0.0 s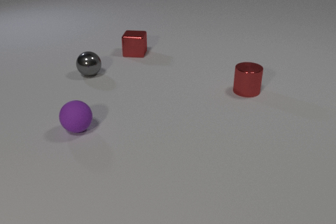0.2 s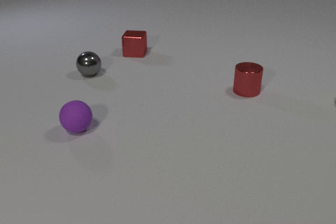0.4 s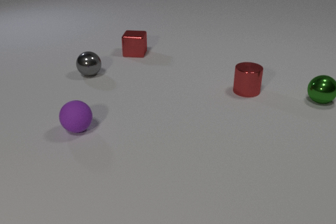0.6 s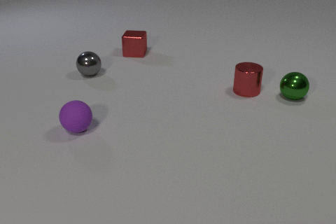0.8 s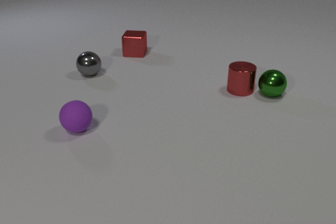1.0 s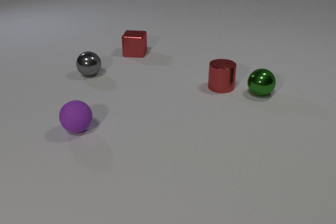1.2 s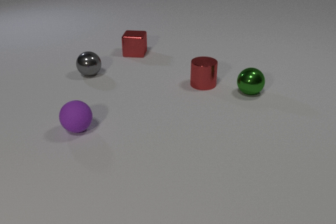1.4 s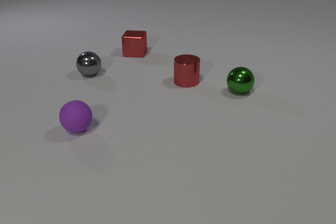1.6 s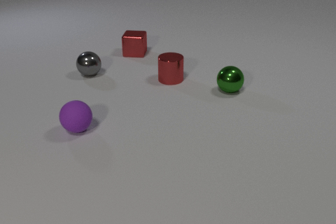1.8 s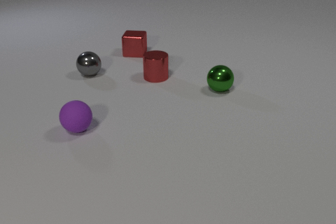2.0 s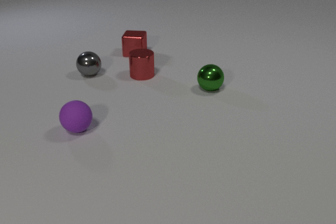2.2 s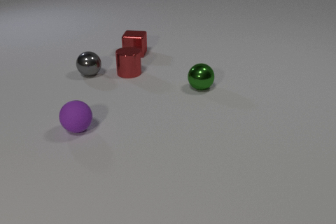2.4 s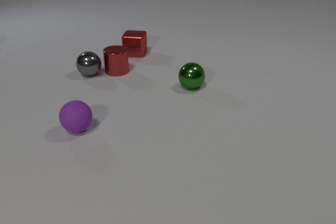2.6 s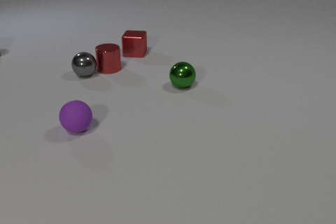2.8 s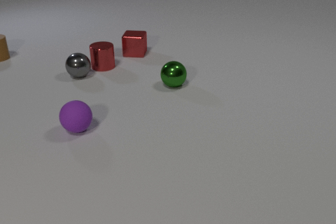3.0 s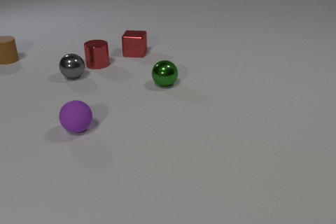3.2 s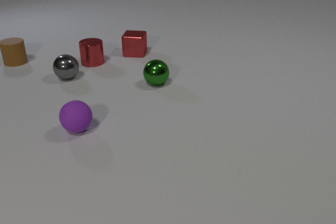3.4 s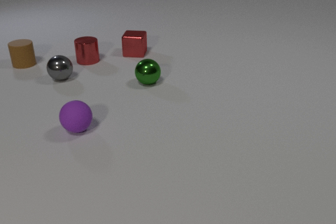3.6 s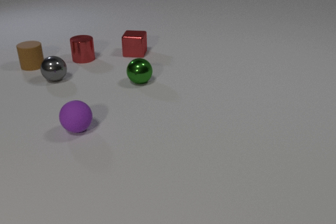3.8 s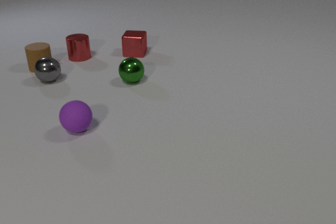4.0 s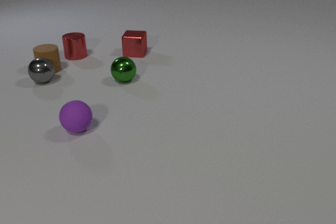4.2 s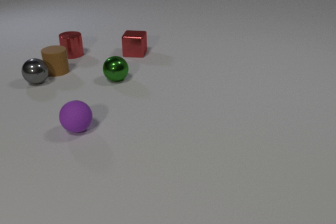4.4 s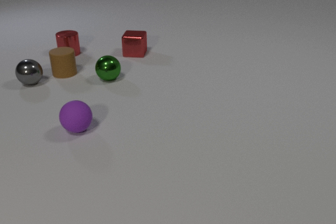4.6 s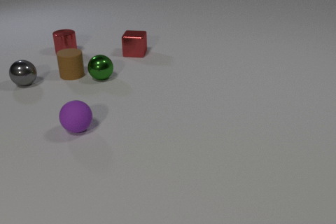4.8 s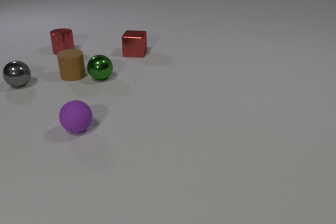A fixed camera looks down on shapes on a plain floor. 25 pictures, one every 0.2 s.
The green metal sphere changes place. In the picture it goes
to the left.
The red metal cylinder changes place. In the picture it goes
to the left.
0.0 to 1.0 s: The green metal sphere comes in at the right edge, rolls to the left. The red metal cylinder slides to the left. The green metal sphere and the red metal cylinder collide.
1.0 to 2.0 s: The green metal sphere rolls to the left. The red metal cylinder slides to the left.
2.0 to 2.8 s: The green metal sphere rolls to the left. The red metal cylinder slides to the left and away from the camera. The brown rubber cylinder comes in at the left edge, slides toward the camera and to the right. The gray metal sphere rolls to the left. The red metal cylinder and the gray metal sphere collide.
2.8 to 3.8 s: The green metal sphere rolls to the left. The red metal cylinder slides away from the camera and to the left. The brown rubber cylinder slides toward the camera and to the right. The gray metal sphere rolls to the left.
3.8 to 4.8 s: The green metal sphere rolls to the left. The red metal cylinder slides away from the camera and to the left. The brown rubber cylinder slides to the right and toward the camera. The gray metal sphere rolls to the left. The green metal sphere and the brown rubber cylinder collide.
How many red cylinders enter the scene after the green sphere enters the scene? 0.
What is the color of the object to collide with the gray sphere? red.
How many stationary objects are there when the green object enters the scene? 4.
